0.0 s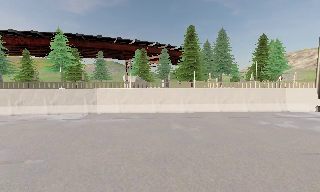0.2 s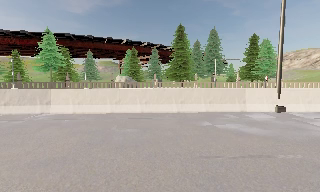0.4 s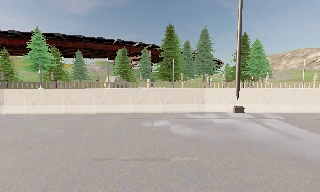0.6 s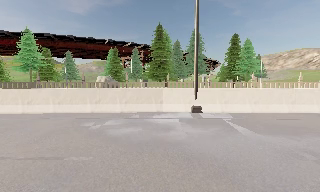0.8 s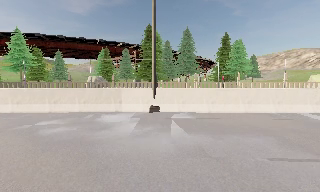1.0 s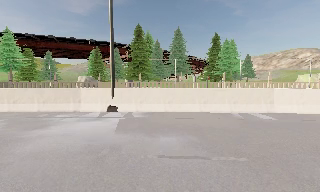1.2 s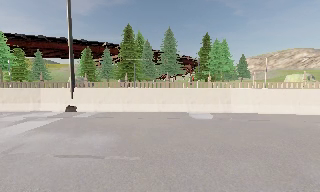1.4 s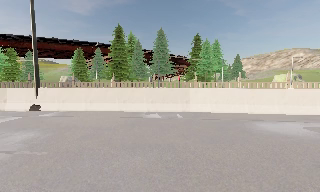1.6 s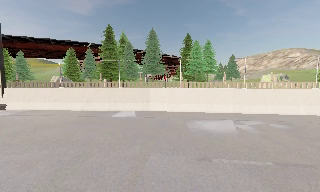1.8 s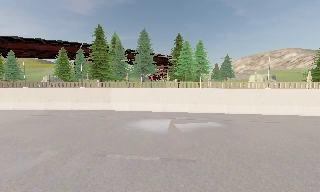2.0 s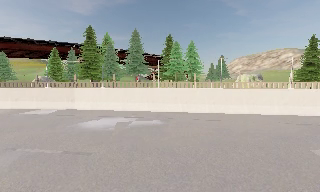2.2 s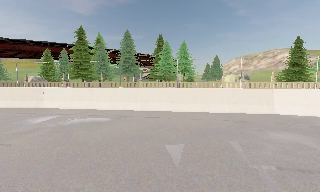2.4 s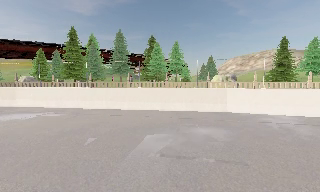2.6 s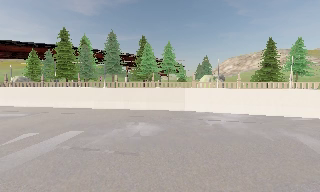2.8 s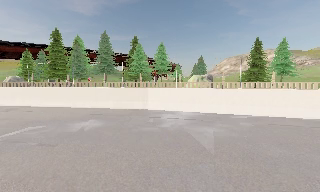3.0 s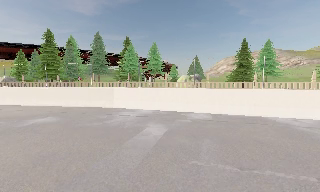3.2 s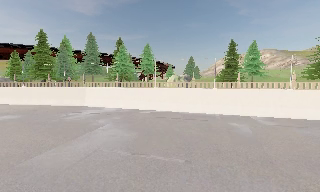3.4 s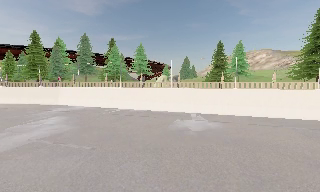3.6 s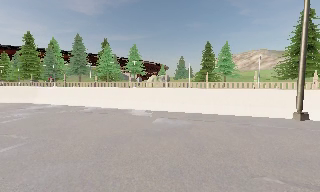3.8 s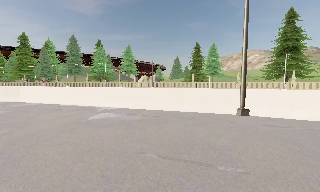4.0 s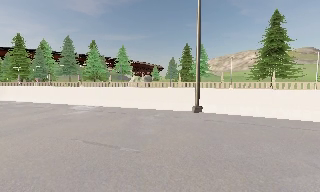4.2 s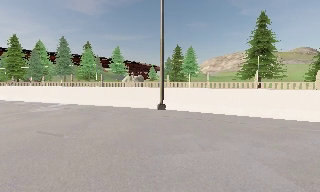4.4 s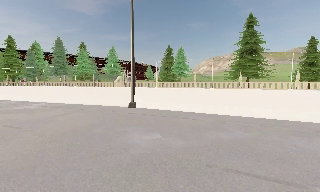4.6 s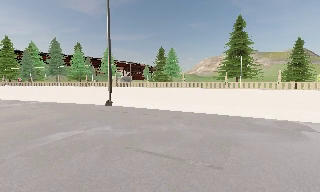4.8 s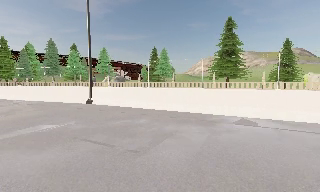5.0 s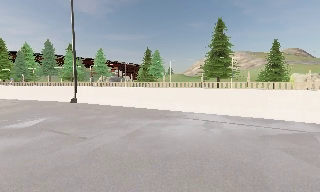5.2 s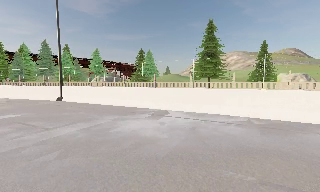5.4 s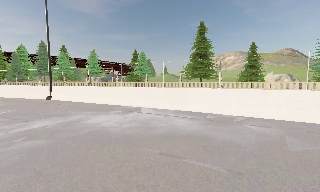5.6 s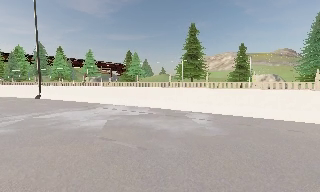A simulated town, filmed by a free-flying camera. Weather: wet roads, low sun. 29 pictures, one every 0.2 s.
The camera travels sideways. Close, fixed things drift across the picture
to the left.
0.0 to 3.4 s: The camera travels to its right, about 35 m, so close, fixed things drift to the left.
3.4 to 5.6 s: The camera travels to its right and backward, about 20 m, so close, fixed things drift to the left.
The film runs forward here.
